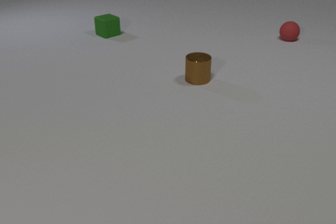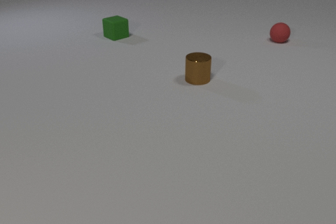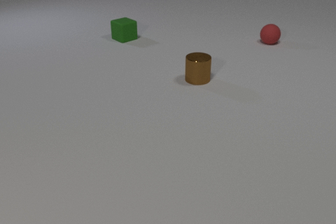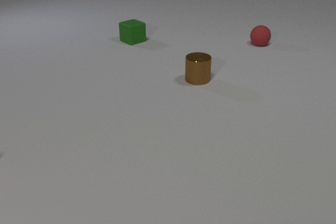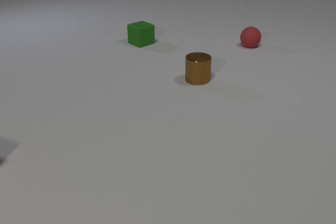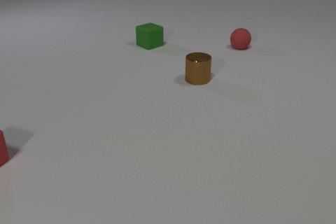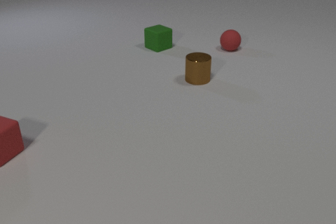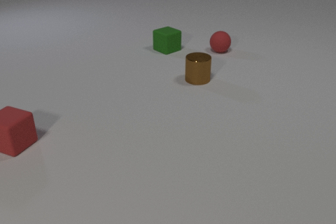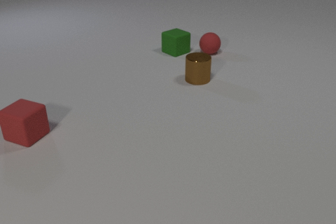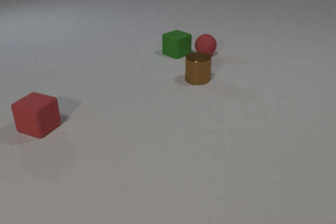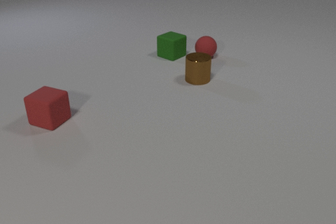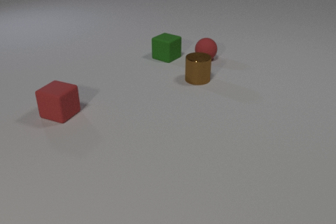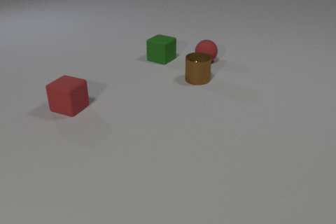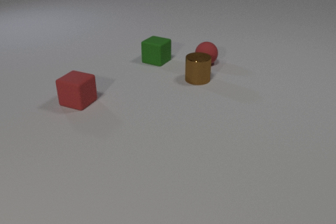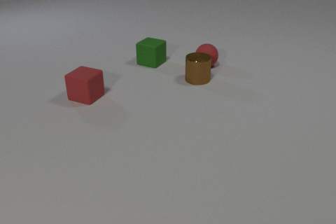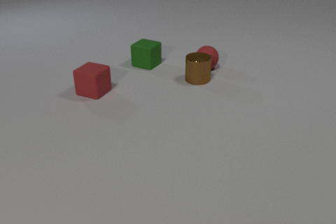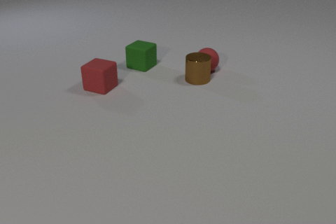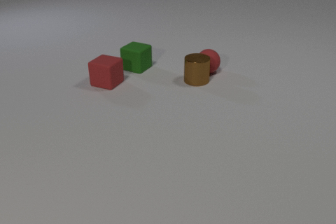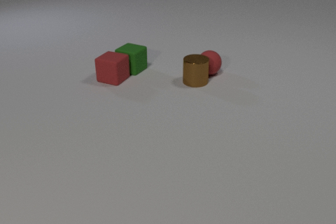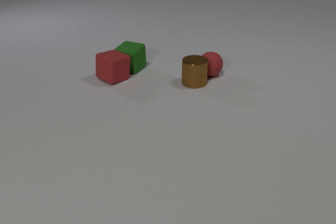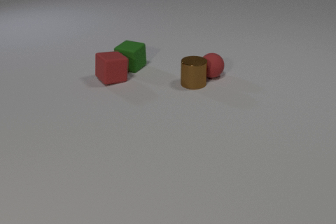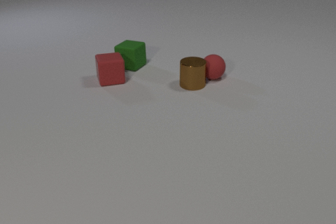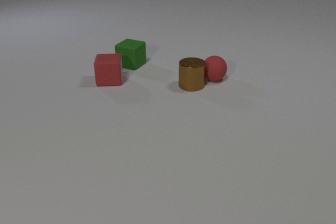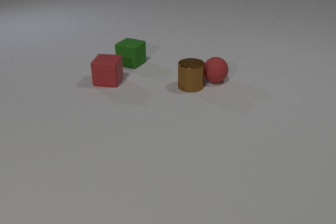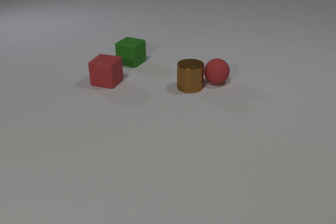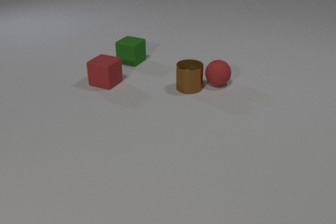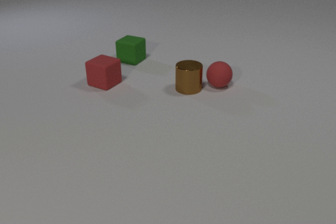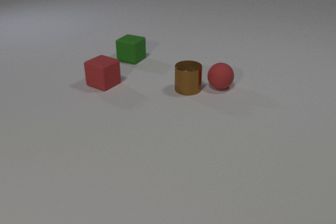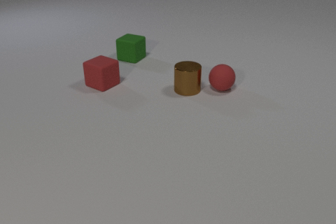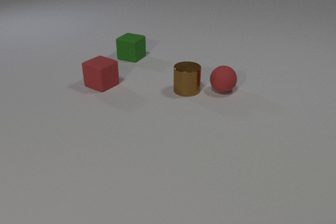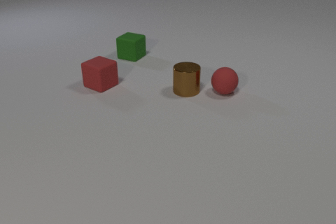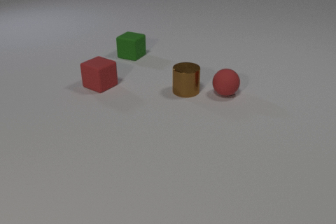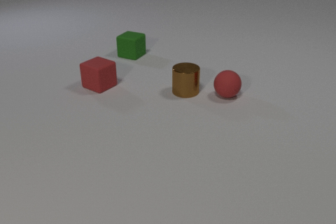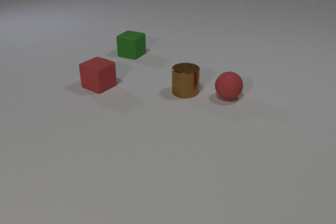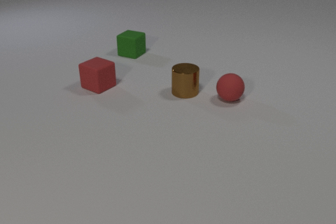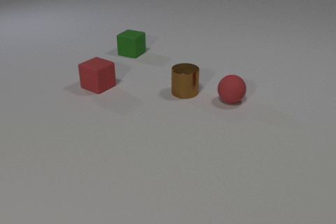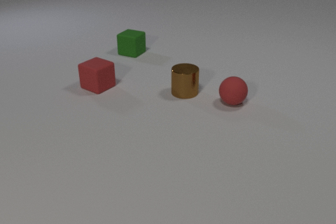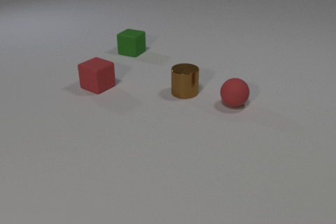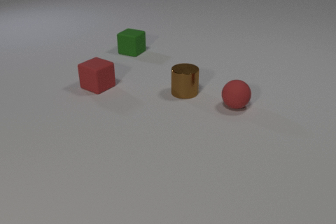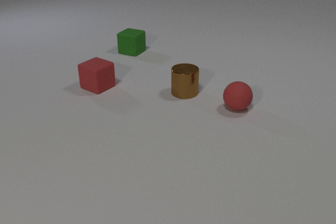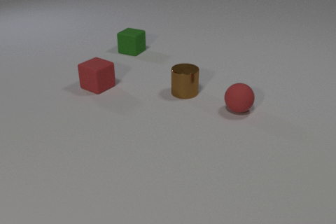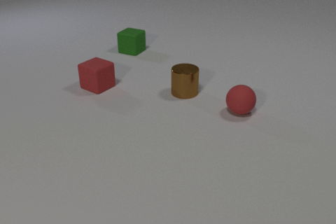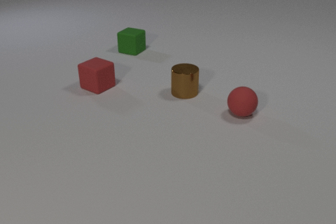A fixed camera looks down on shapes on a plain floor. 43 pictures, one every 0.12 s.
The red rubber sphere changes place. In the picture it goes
toward the camera.
The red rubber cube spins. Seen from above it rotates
clockwise.
0.00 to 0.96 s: The green rubber cube slides to the right and toward the camera. The red rubber sphere rolls to the left and toward the camera. The red rubber cube comes in at the left edge, slides to the right and away from the camera.
0.96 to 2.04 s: The green rubber cube slides toward the camera and to the left. The red rubber sphere rolls toward the camera. The red rubber cube slides away from the camera and to the right. The green rubber cube and the red rubber sphere collide. The red rubber sphere and the brown metal cylinder collide.
2.04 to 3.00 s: The green rubber cube slides away from the camera. The red rubber sphere rolls toward the camera. The brown metal cylinder slides toward the camera and to the left. The red rubber cube spins so that its near face slides to the left, clockwise seen from above. The green rubber cube and the red rubber cube collide.
3.00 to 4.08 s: The green rubber cube slides away from the camera. The red rubber sphere rolls toward the camera. The brown metal cylinder slides toward the camera. The red rubber cube slides to the left and toward the camera.
4.08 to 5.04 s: The green rubber cube slides away from the camera. The red rubber sphere rolls toward the camera and to the right.
How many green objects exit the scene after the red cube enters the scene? 0.
What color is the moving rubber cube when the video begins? green.
How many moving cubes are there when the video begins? 1.
